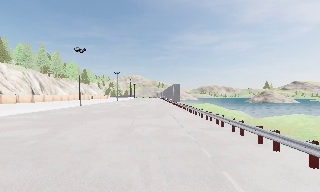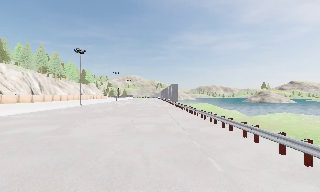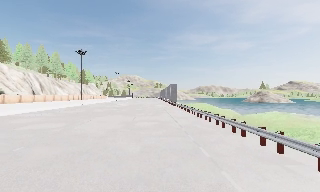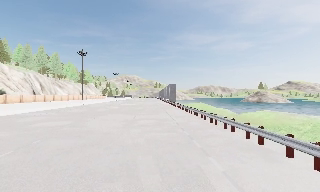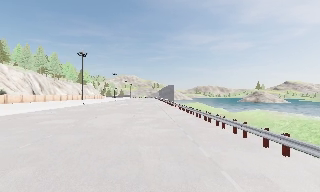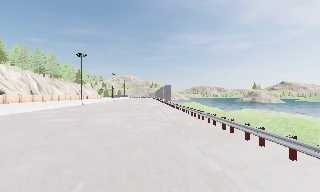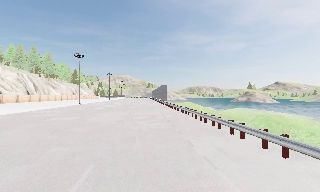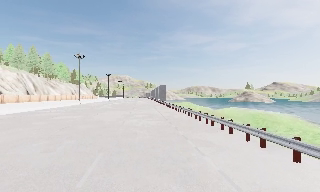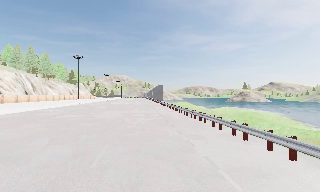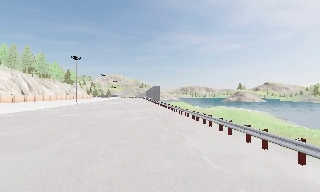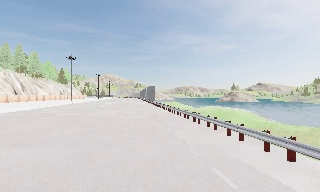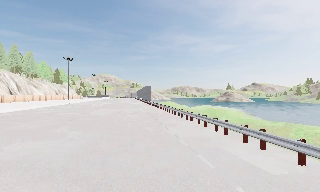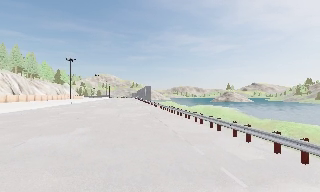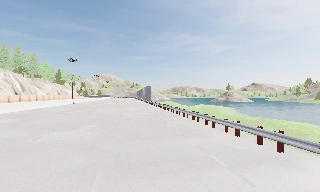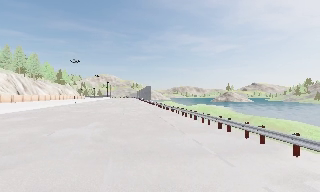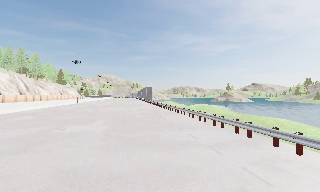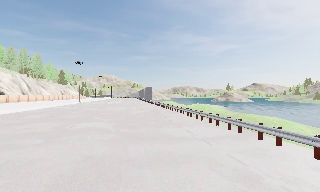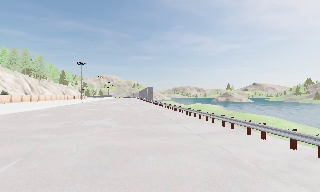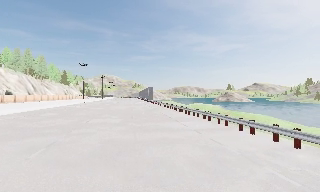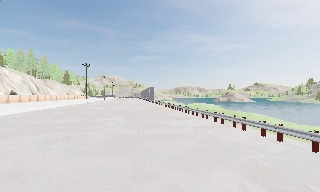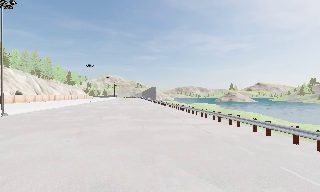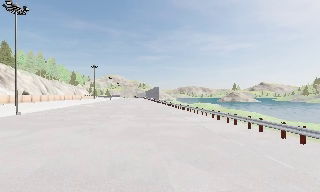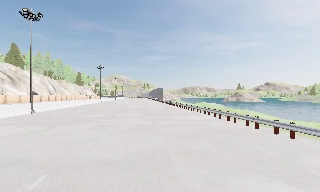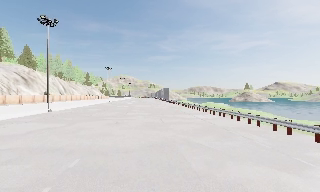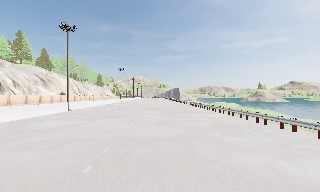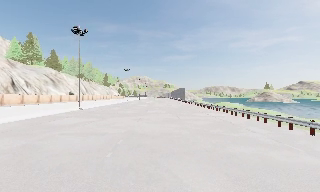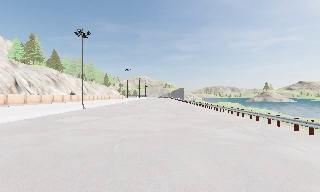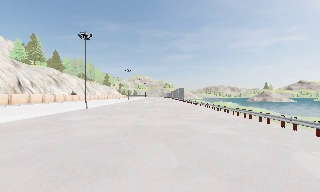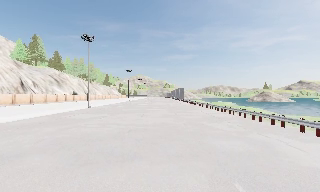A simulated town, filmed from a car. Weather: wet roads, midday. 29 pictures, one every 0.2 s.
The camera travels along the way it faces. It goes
backward.
0.0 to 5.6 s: The camera travels backward, about 30 m, so what stands in front gets smaller.
The film runs backward here.
